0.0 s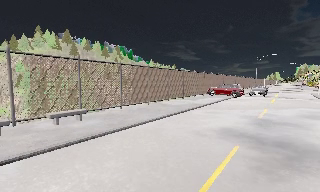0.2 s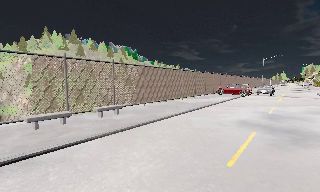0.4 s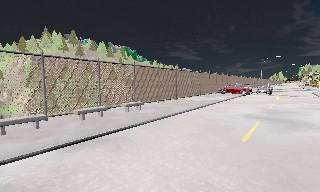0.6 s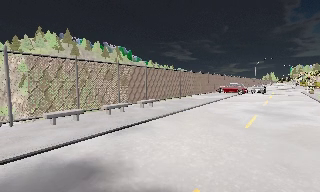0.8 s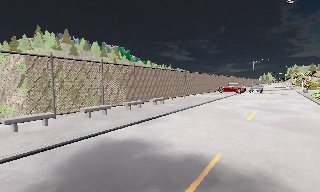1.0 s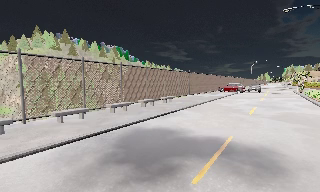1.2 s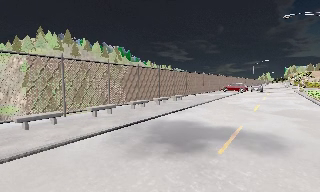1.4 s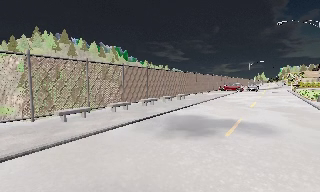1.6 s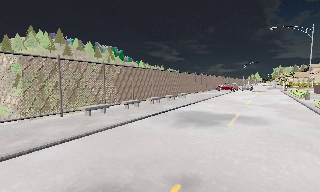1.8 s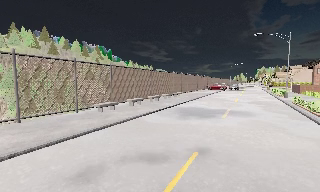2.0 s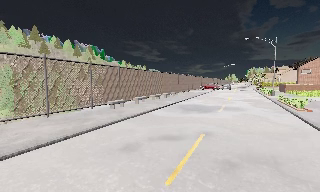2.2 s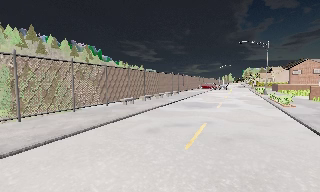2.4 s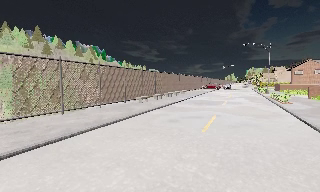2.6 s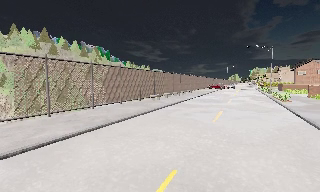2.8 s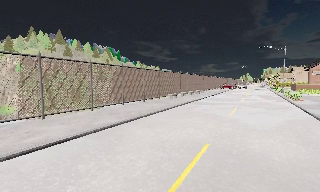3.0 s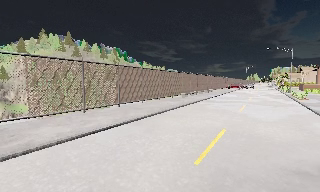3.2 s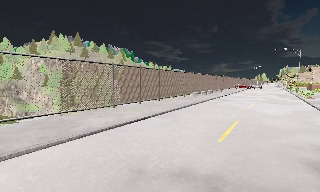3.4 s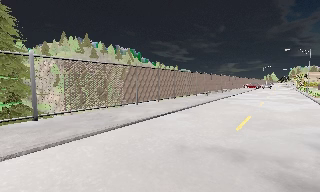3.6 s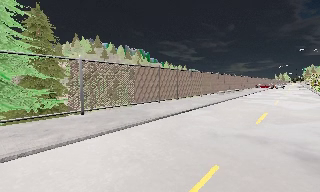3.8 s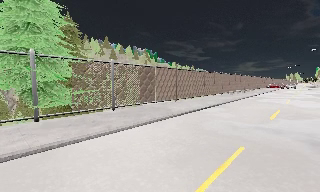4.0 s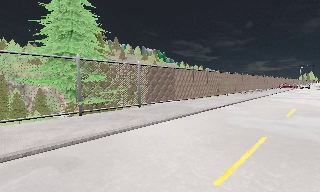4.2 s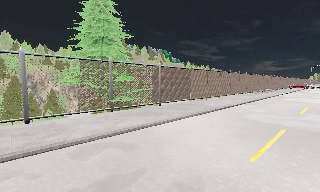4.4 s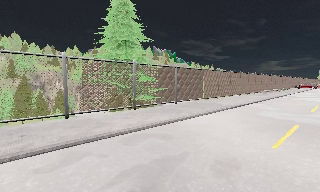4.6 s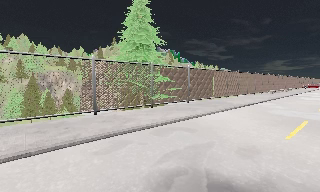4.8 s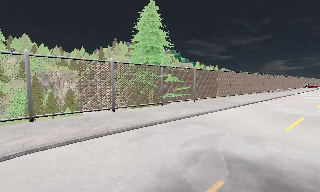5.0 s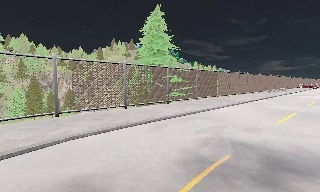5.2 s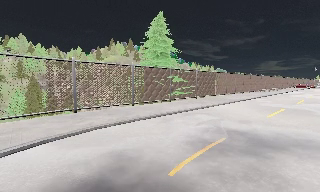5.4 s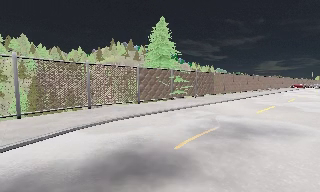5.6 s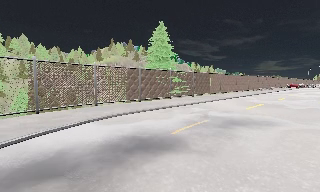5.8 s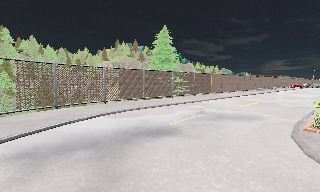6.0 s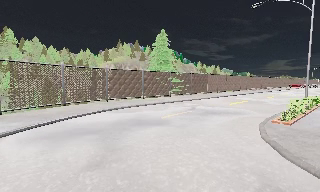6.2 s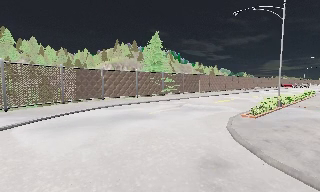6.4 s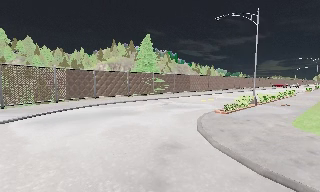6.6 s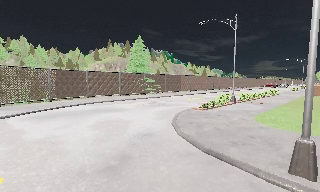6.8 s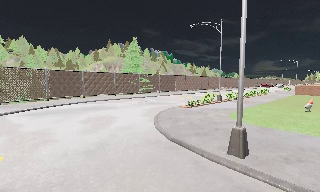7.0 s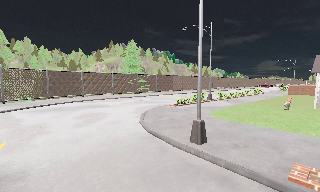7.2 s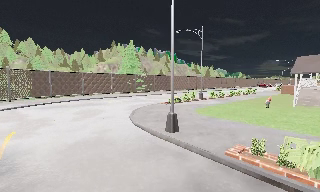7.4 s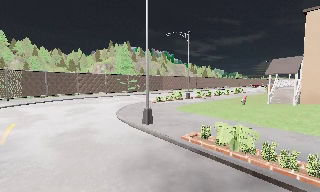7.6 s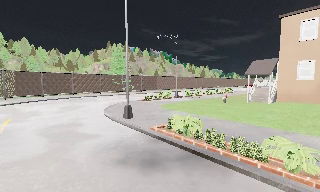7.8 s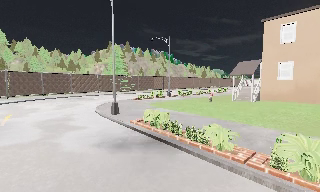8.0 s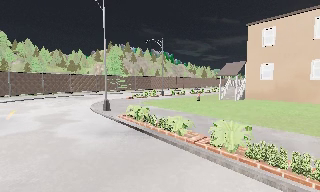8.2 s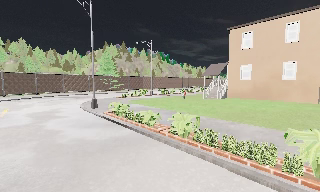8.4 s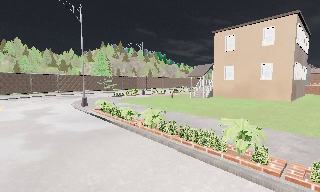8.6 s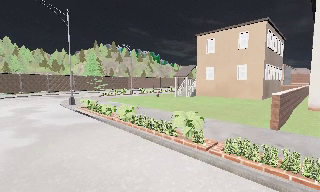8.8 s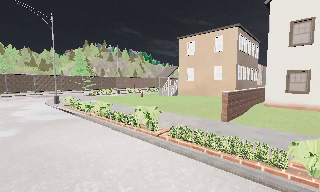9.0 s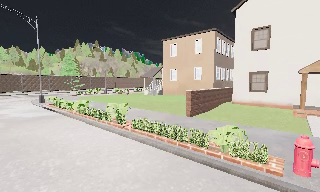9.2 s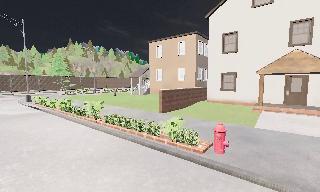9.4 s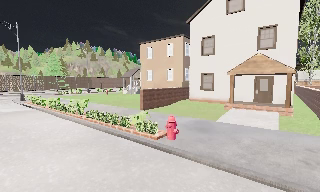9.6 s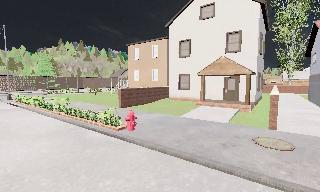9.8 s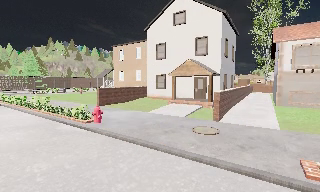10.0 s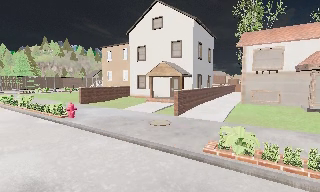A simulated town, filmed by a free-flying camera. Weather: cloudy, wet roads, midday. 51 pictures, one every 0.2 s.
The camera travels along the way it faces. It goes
backward.
0.0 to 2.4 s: The camera pans to its right, which is clockwise from overhead, by about 10 degrees. It travels backward and to its left, about 20 m, so what stands in front gets smaller.
2.4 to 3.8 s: The scene slides to the right, as the camera pans about 15 degrees to its left. It travels backward and to its left, about 12 m, so what stands in front gets smaller.
3.8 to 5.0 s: The camera travels backward and to its left, about 8 m, so what stands in front gets smaller.
5.0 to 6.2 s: The camera travels backward, about 8 m, so what stands in front gets smaller.
6.2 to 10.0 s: The camera swings to its right by about 20 degrees, and the scene slides to the left. It travels to its right and backward, about 30 m, so close, fixed things drift to the left.
The film runs backward here.
